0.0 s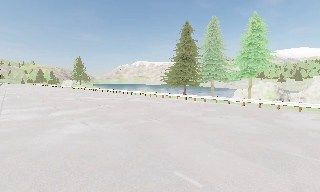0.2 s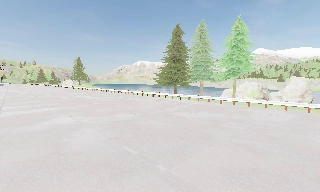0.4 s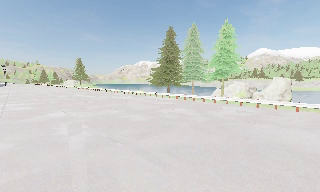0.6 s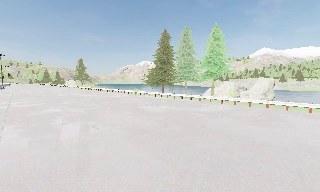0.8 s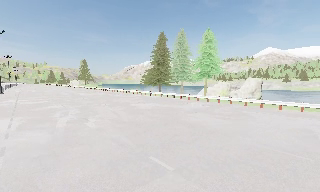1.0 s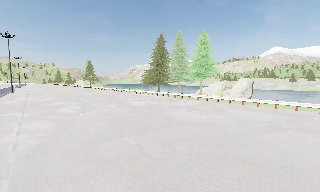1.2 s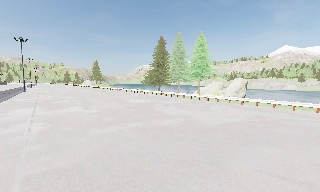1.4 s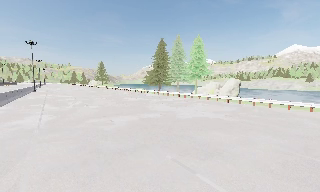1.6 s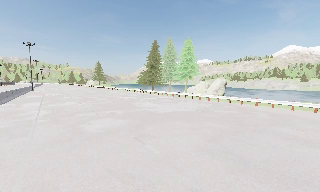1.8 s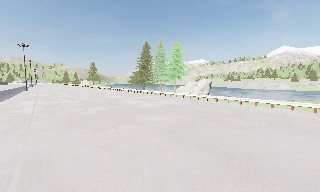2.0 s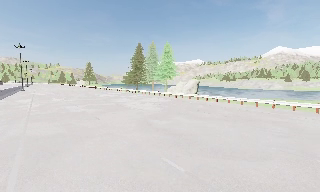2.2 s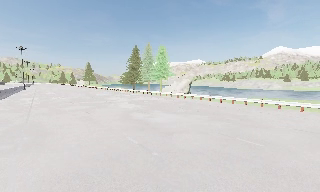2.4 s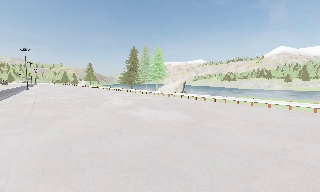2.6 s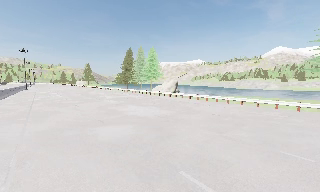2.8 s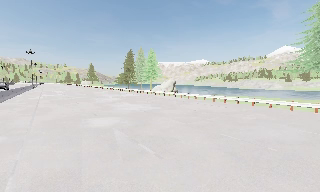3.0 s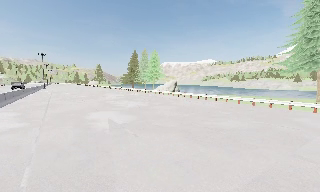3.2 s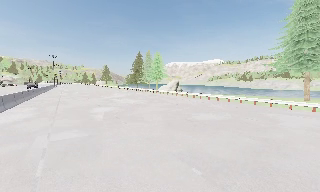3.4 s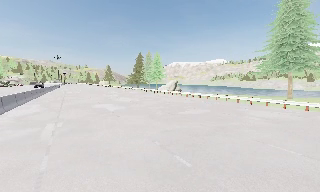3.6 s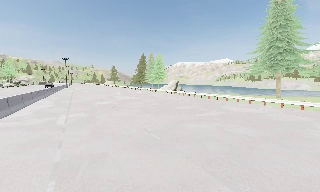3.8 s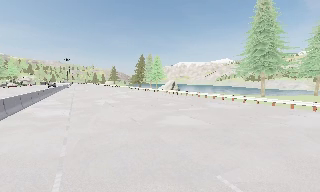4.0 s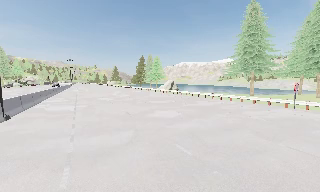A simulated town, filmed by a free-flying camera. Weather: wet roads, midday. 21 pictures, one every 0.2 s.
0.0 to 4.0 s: The camera pans to its left, which is counterclockwise from overhead, by about 15 degrees. It travels backward and to its right, about 45 m, so what stands in front gets smaller.
The film runs backward here.
